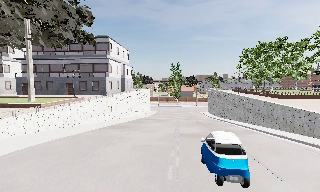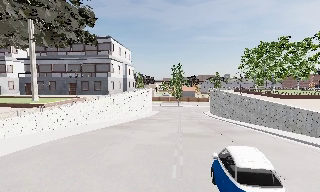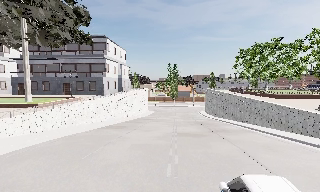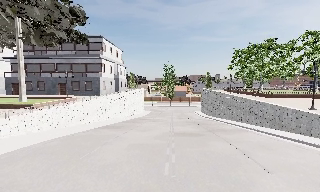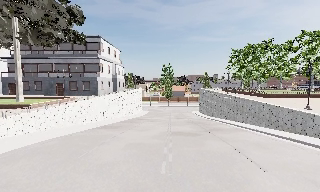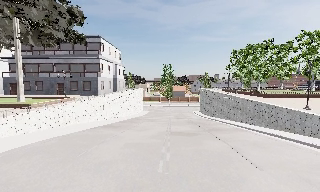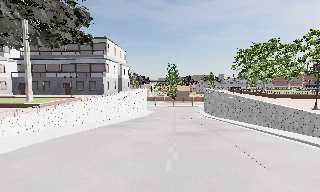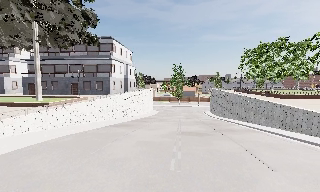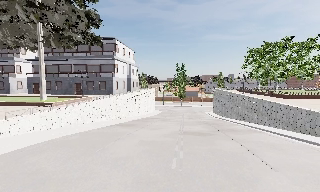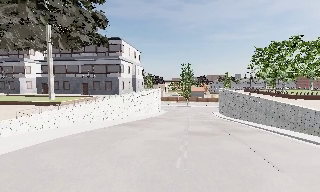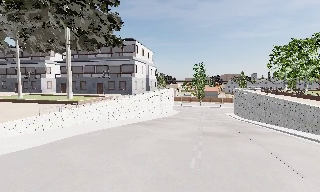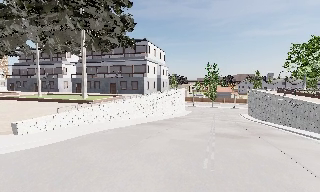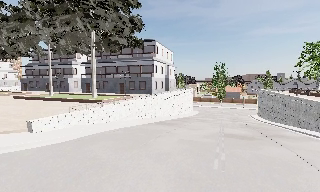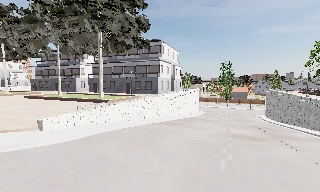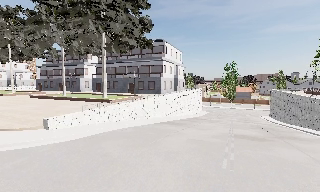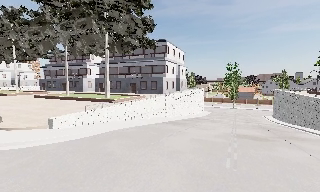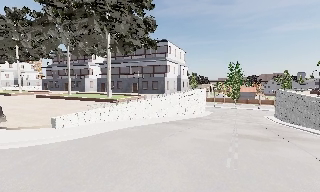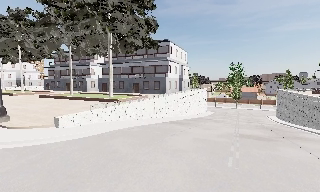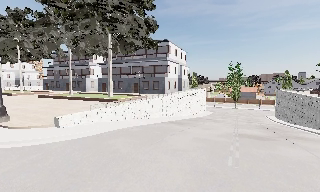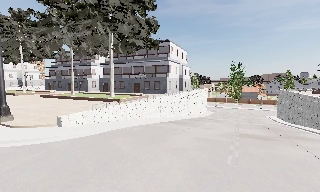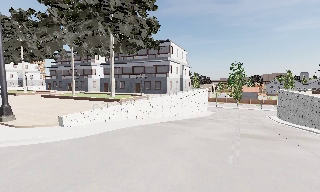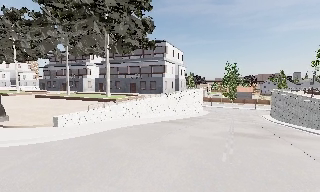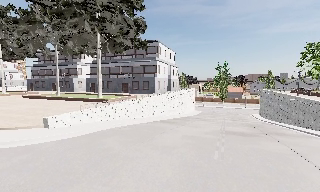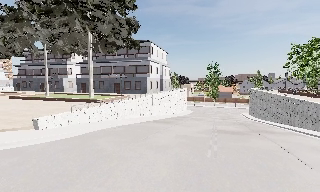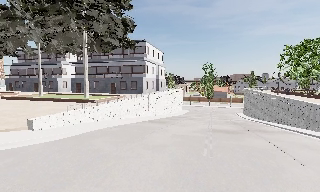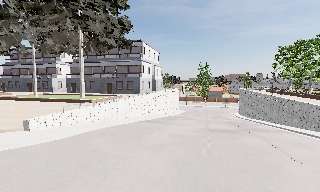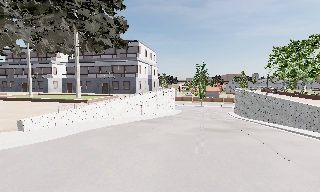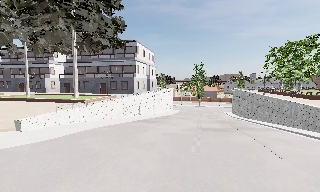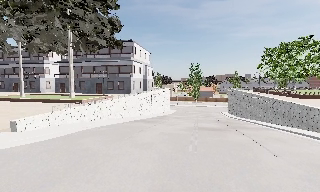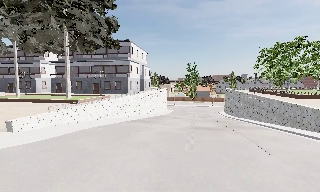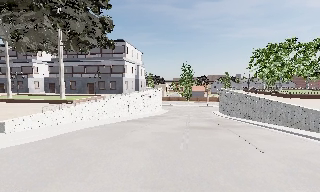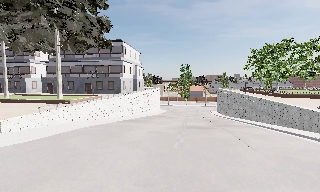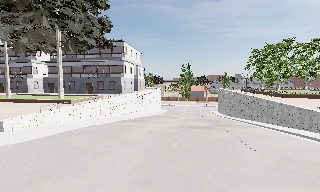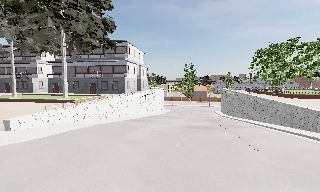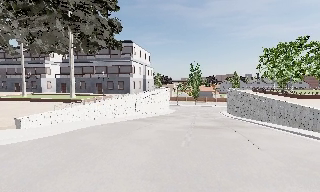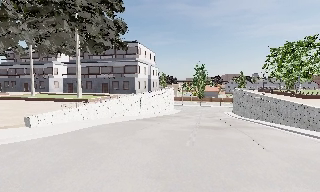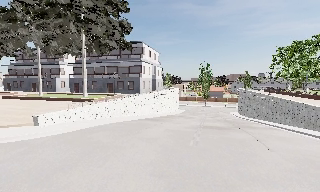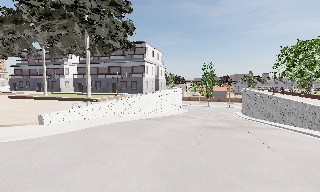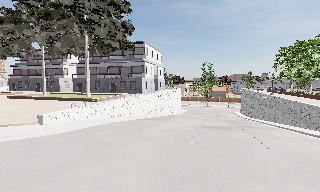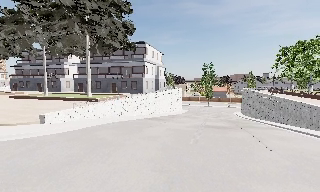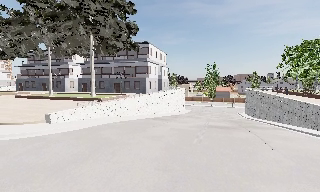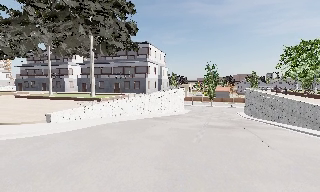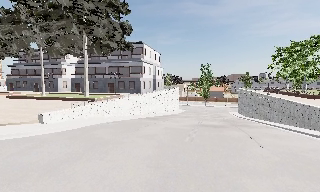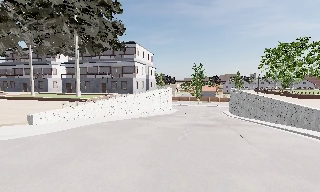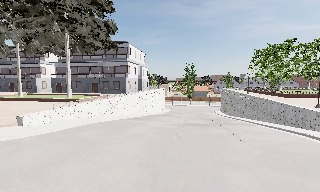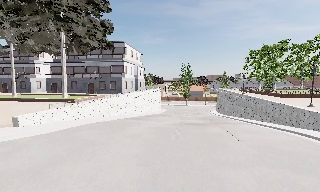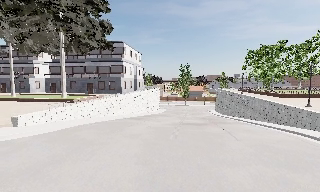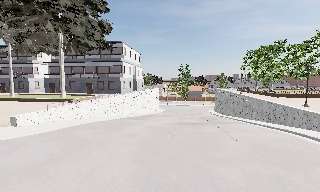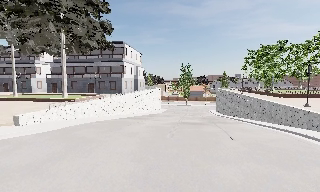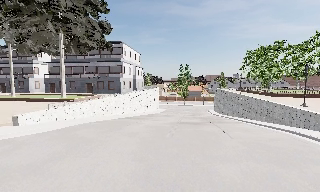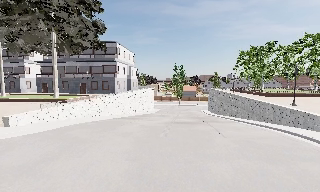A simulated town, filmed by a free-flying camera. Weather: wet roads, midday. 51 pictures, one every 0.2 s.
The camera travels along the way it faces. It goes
backward.
0.0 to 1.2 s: The camera shifts only a little, or ends up much as it began.
1.2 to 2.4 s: The camera swings to its left by about 15 degrees, and the scene slides to the right.
2.4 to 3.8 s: The camera travels backward, about 0.5 m, so what stands in front gets smaller.
3.8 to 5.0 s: The scene slides to the left, as the camera pans about 10 degrees to its right.
5.0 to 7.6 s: The camera travels backward and to its right, about 1.5 m, so what stands in front gets smaller.
7.6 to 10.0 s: The camera travels backward, about 1 m, so what stands in front gets smaller.
The film runs backward here.
